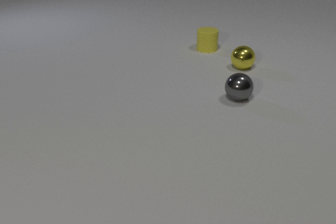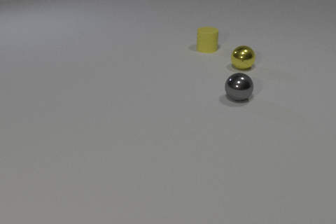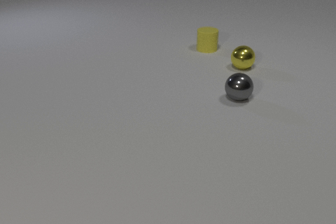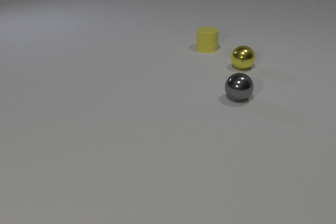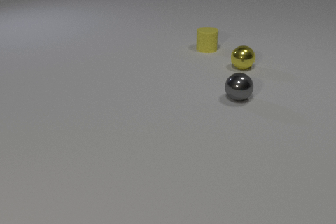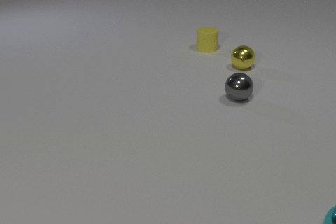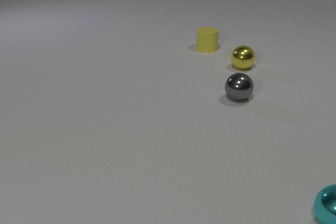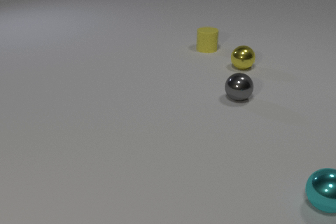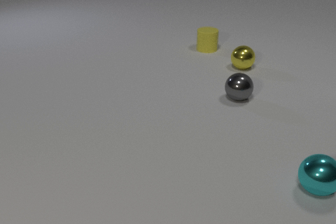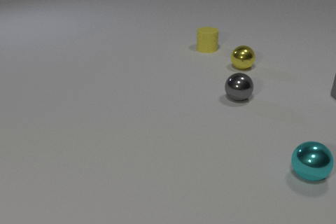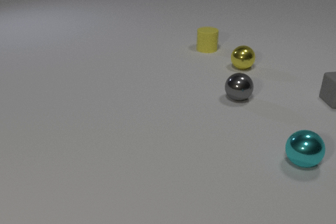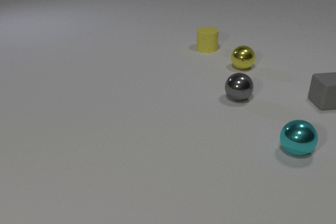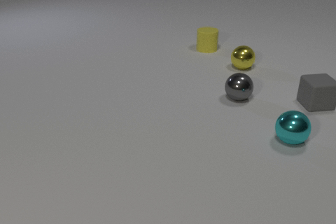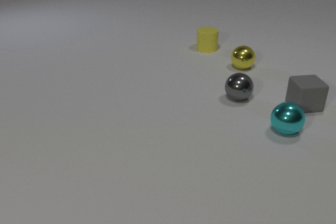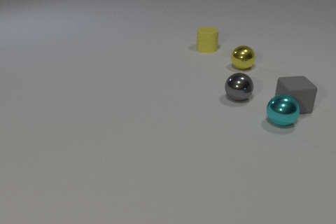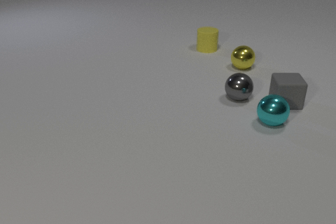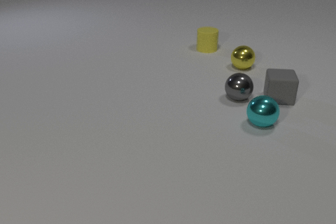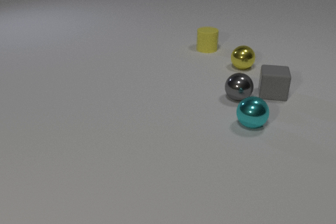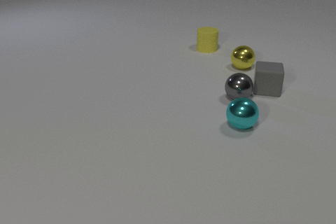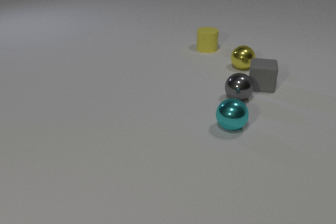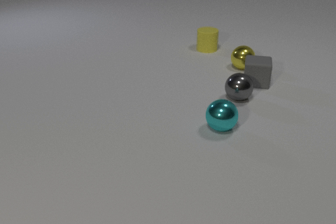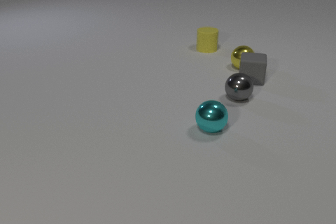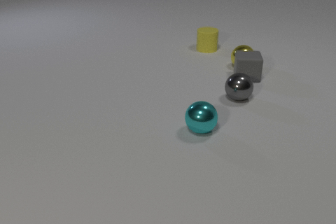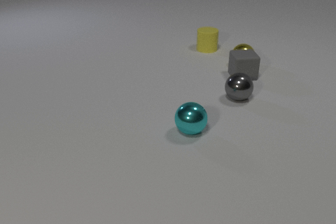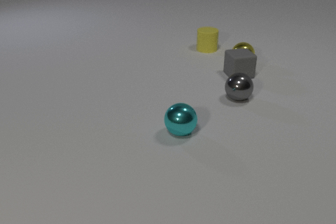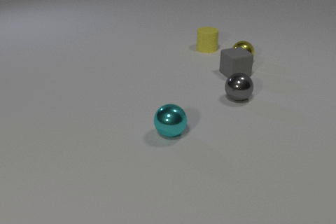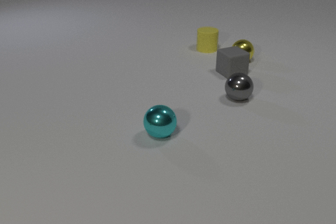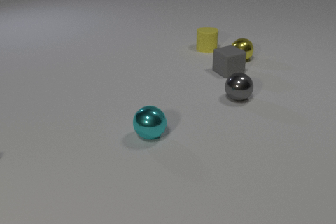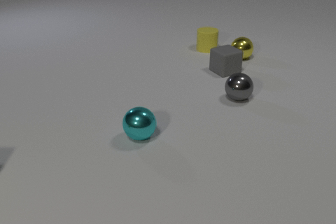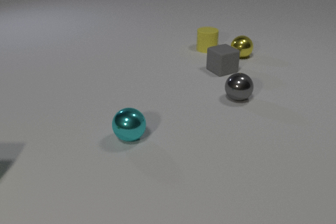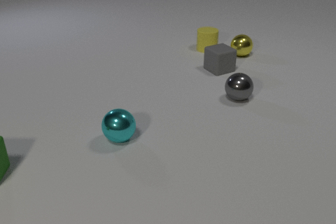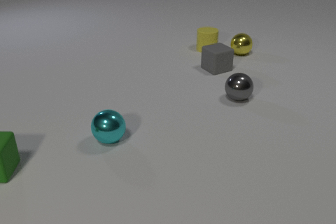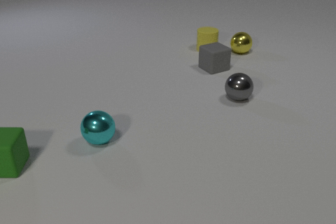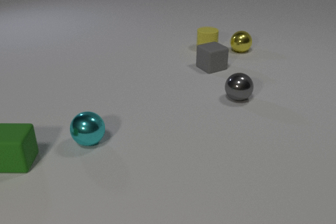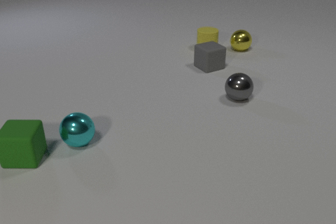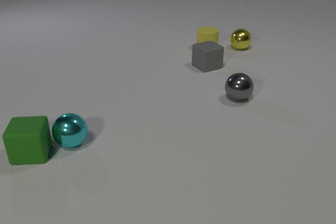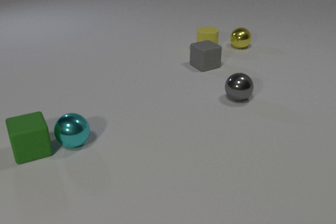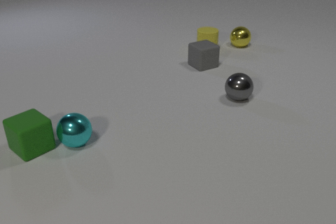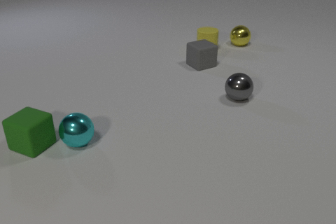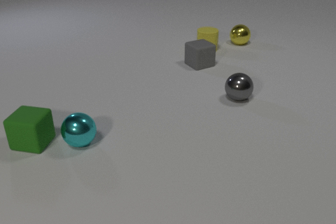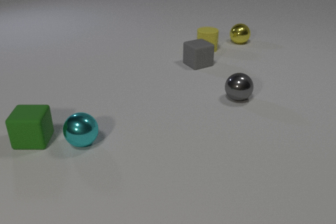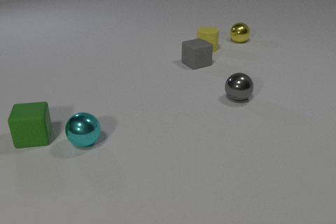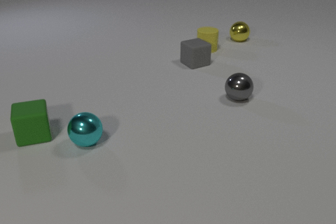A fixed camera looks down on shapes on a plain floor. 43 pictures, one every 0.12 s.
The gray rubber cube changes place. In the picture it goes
to the left.
The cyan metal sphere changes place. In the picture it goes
to the left.
0.00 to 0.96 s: The cyan metal sphere comes in at the right edge, rolls away from the camera and to the left.
0.96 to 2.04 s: The cyan metal sphere rolls away from the camera and to the left. The gray rubber cube comes in at the right edge, slides to the left. The cyan metal sphere and the gray rubber cube collide.
2.04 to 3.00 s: The cyan metal sphere rolls to the left. The gray rubber cube slides away from the camera and to the left, spins counterclockwise seen from above by about 30 degrees, its near face sliding to the right. The yellow metal sphere rolls away from the camera. The gray rubber cube and the yellow metal sphere collide.
3.00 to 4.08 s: The cyan metal sphere rolls to the left. The gray rubber cube slides to the left and away from the camera. The yellow metal sphere rolls away from the camera. The green rubber cube comes in at the left edge, slides to the right.
4.08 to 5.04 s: The cyan metal sphere rolls to the right. The gray rubber cube slides to the left and away from the camera. The yellow metal sphere rolls away from the camera. The green rubber cube slides away from the camera, spins so that its near face slides to the right, counterclockwise seen from above. The cyan metal sphere and the green rubber cube collide.
What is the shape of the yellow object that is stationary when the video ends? cylinder.
What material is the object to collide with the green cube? metal.
How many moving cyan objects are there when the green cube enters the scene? 1.
